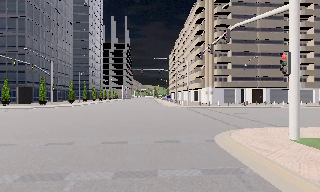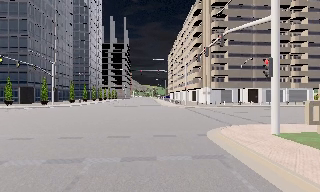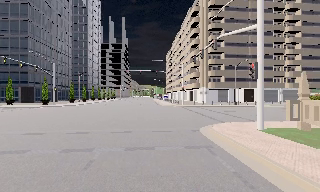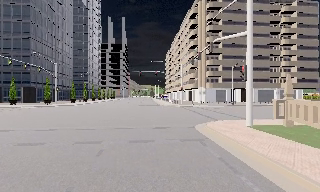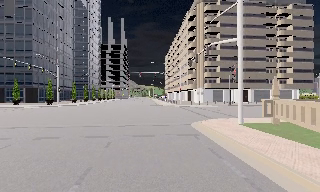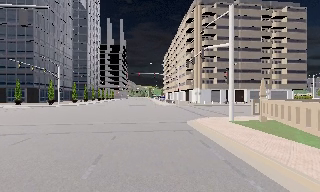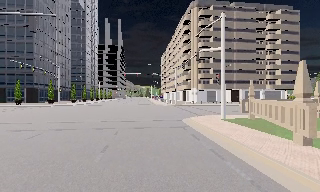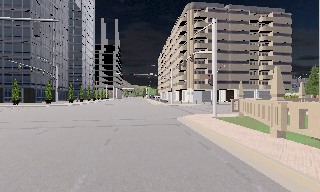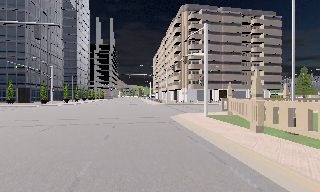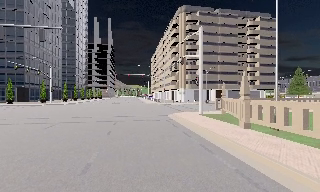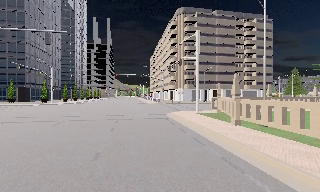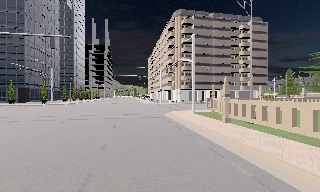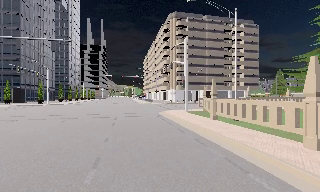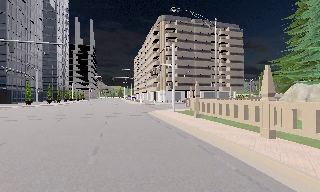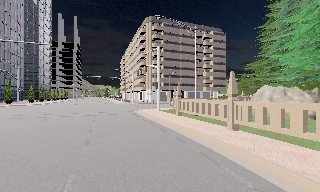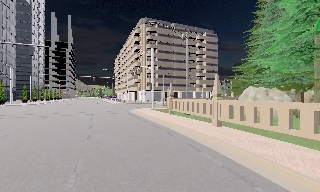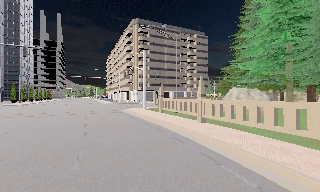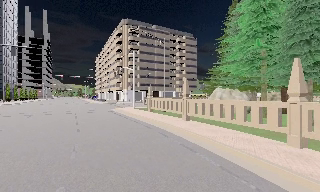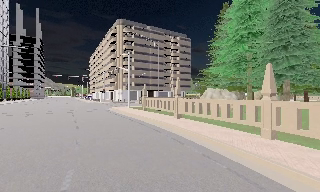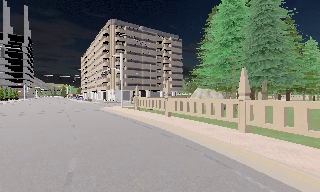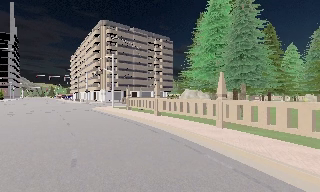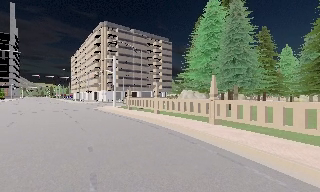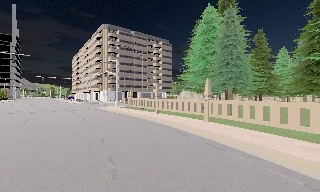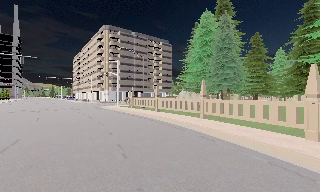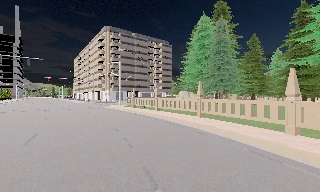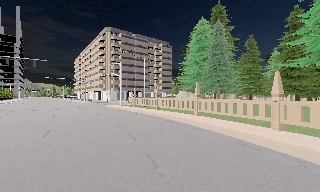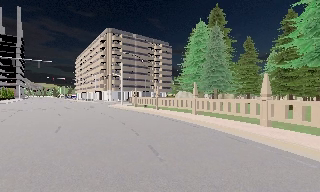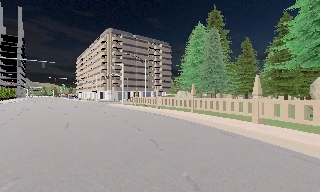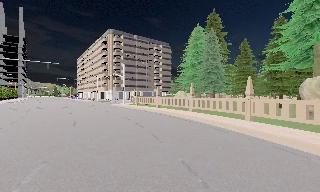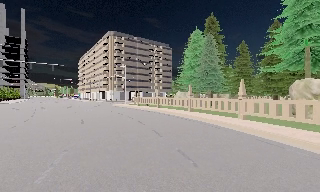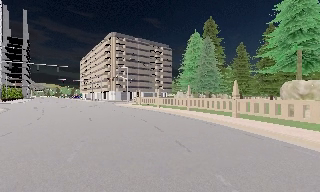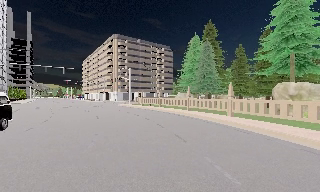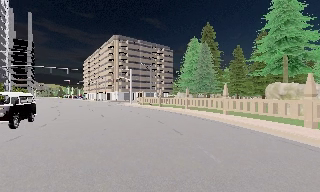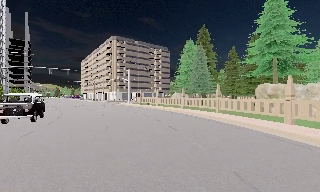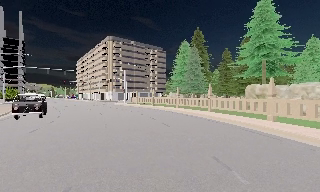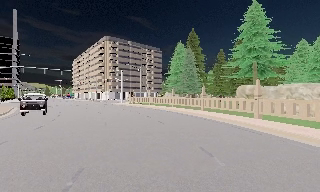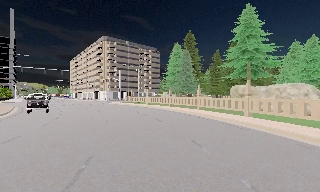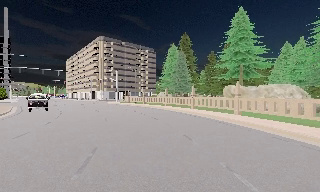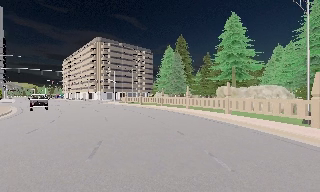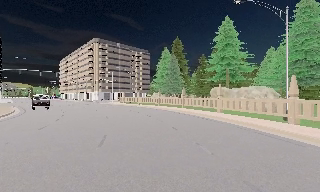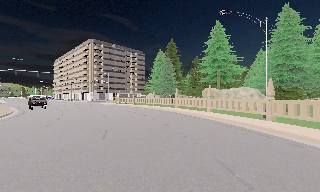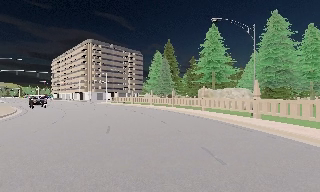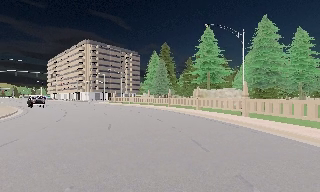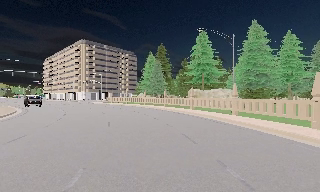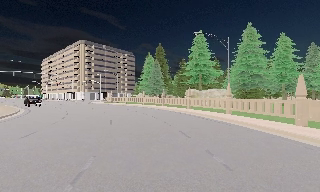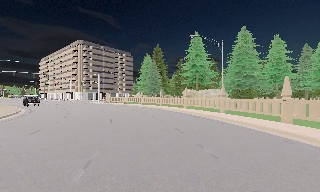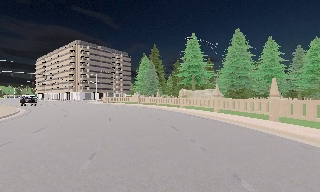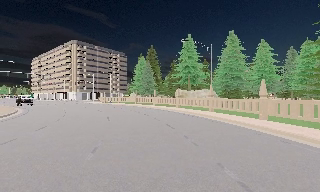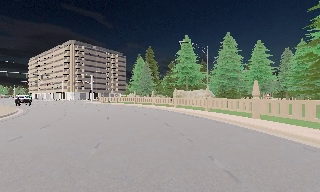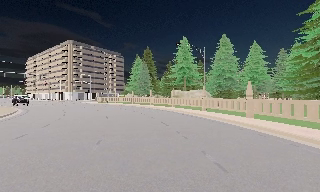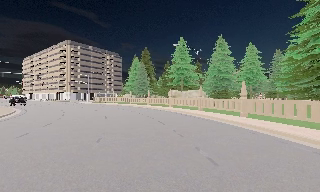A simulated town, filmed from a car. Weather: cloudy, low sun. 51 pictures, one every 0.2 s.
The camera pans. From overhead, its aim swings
clockwise.
The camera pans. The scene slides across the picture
to the left.
0.0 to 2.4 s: The camera travels backward, about 10 m, so what stands in front gets smaller.
2.4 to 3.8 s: The camera pans to its right, which is clockwise from overhead, by about 20 degrees. It travels backward, about 6 m, so what stands in front gets smaller.
3.8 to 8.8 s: The camera pans to its right, which is clockwise from overhead, by about 15 degrees. It travels backward, about 25 m, so what stands in front gets smaller.
8.8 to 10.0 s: The camera travels backward, about 3 m, so what stands in front gets smaller. It loses speed.
The film runs backward here.
